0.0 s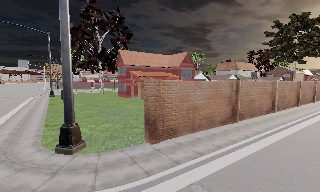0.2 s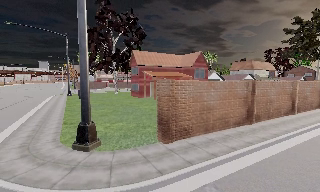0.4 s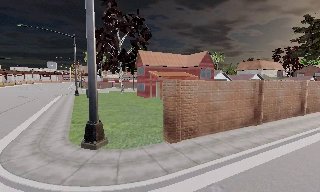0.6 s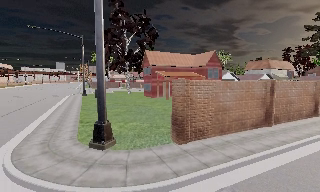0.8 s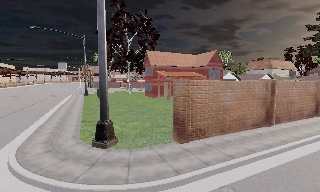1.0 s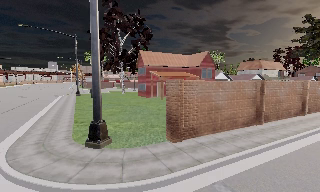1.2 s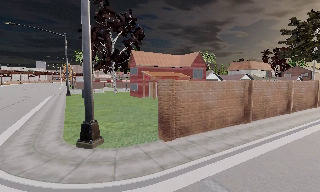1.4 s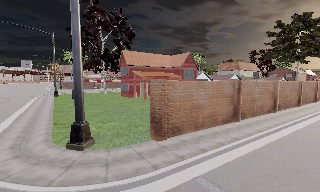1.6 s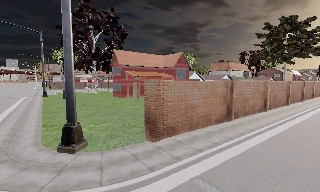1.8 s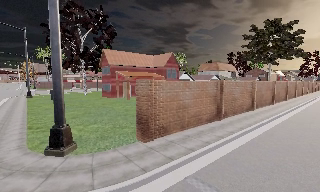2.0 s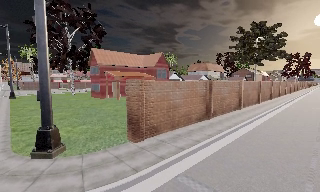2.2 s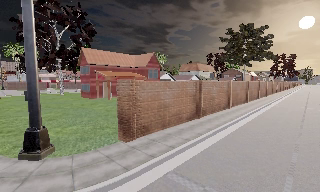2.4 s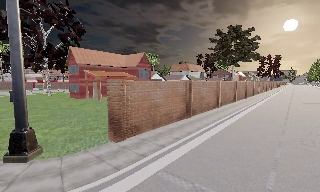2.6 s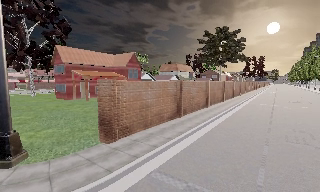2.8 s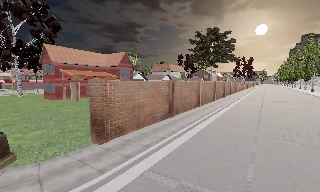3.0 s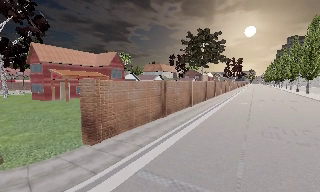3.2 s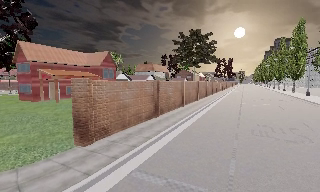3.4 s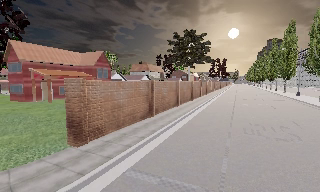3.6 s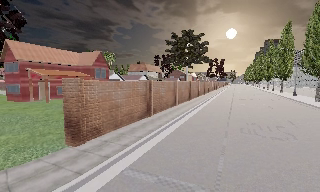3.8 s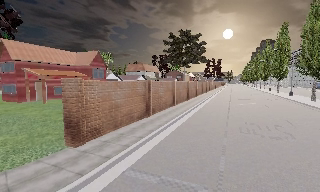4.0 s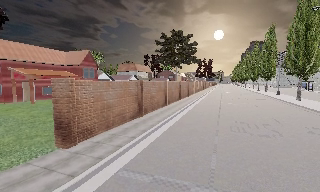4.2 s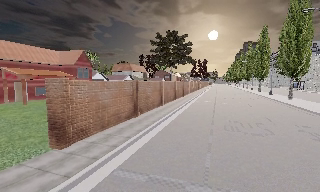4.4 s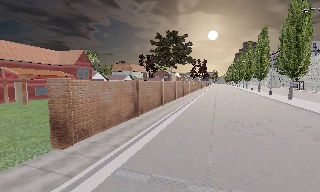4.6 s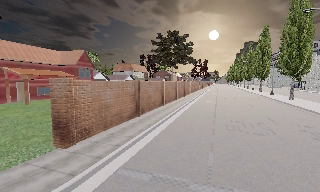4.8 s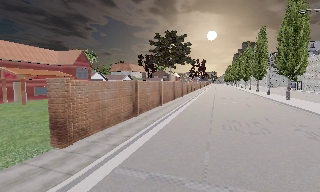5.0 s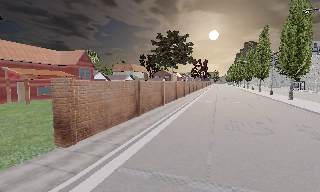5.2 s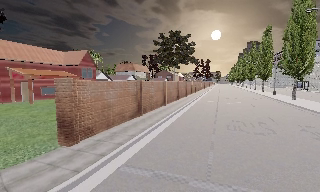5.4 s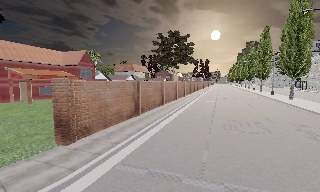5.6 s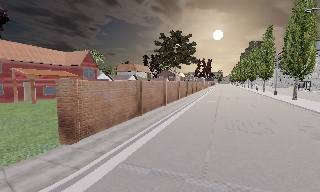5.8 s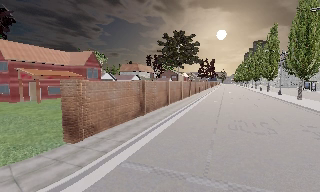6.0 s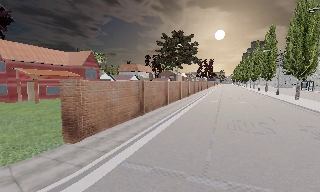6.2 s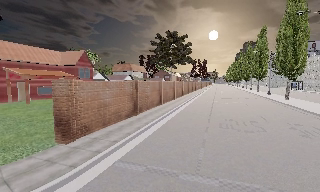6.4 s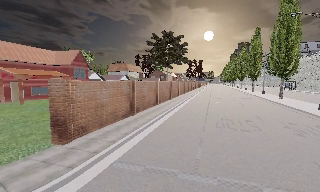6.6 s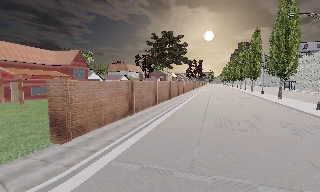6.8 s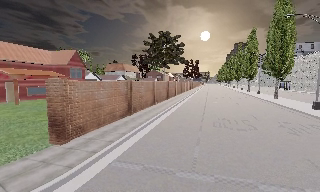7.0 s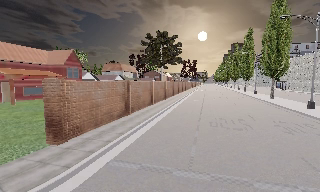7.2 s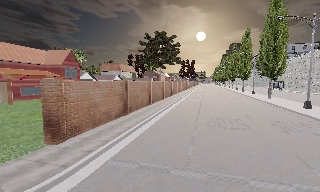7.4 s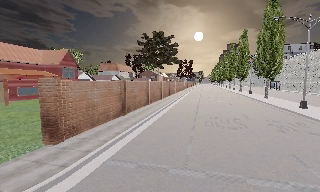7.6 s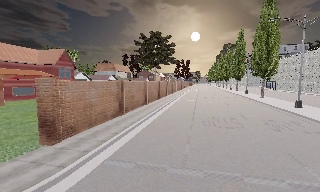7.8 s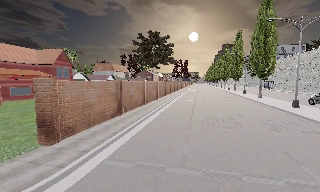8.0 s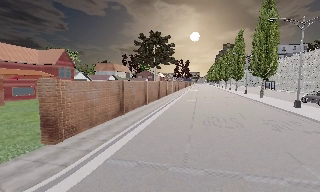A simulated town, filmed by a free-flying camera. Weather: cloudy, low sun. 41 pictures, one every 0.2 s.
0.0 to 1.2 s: The camera shifts only a little, or ends up much as it began.
1.2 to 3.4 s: The camera swings to its right by about 35 degrees, and the scene slides to the left.
3.4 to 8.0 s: The camera pans to its right, which is clockwise from overhead, by about 10 degrees. It travels backward, about 1 m, so what stands in front gets smaller.
The film runs forward here.
